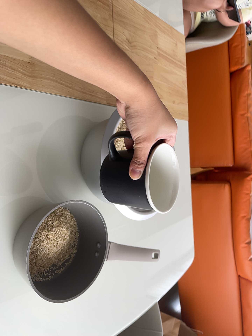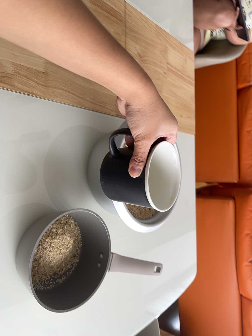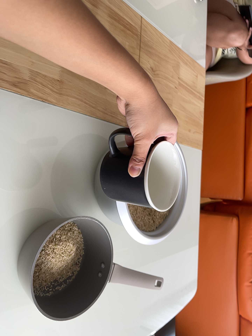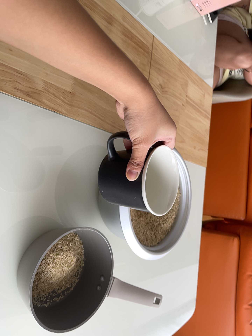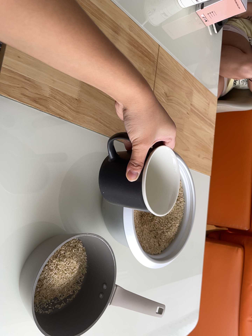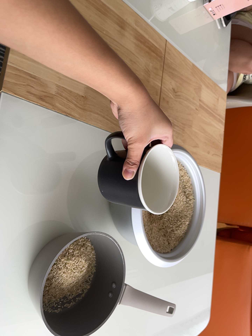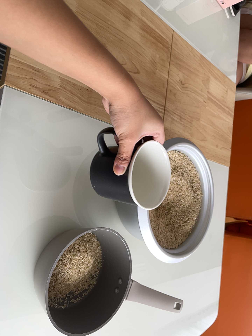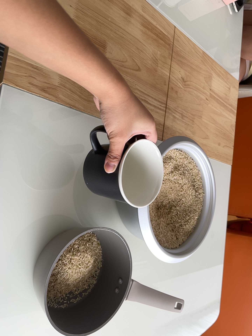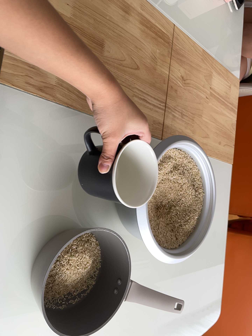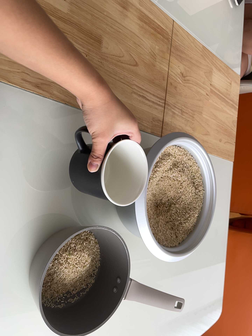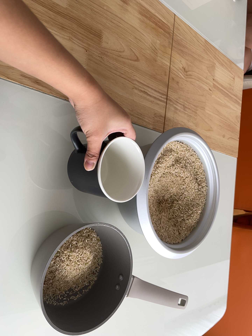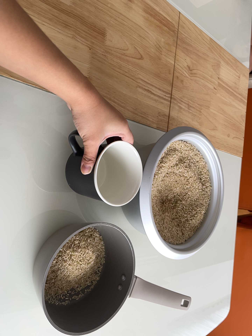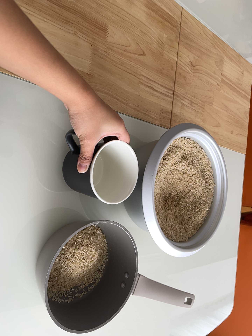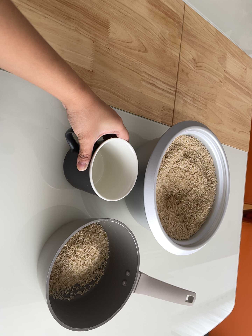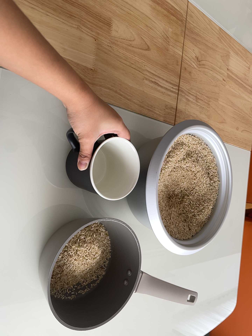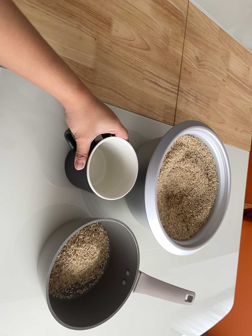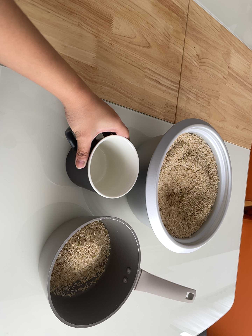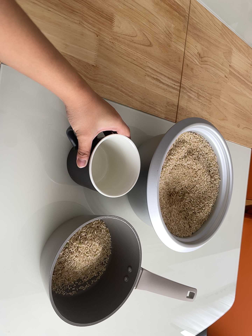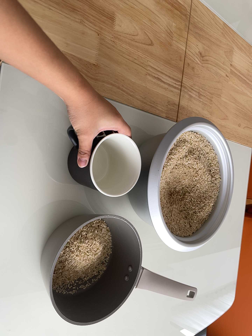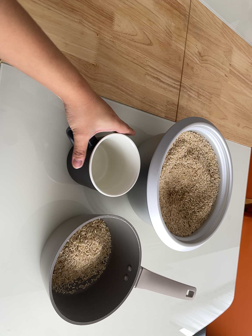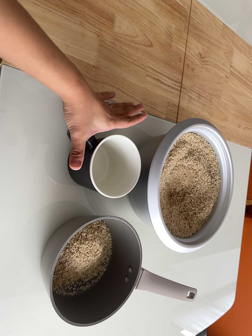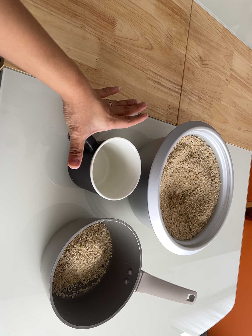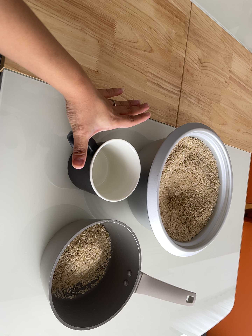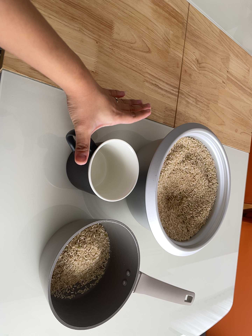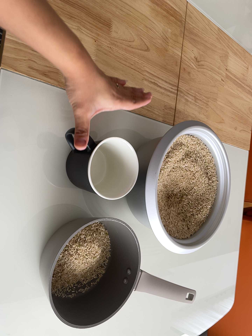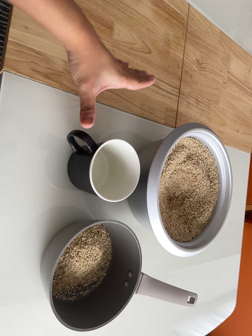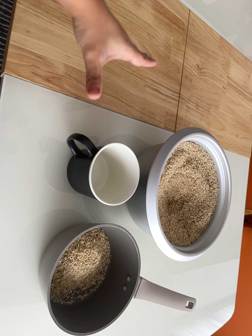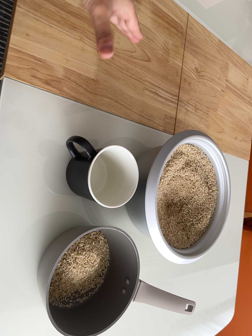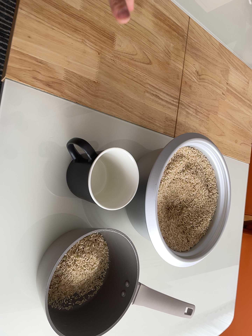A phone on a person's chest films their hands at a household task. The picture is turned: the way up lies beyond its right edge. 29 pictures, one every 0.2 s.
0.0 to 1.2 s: The camera's aim tips toward the top of its view by about 10 degrees, and the scene shifts downward. It rolls about its line of sight by about 10 degrees, and the scene rotates clockwise.
1.2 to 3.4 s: The camera shifts only a little, or ends up much as it began.
3.4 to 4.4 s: The camera keeps its place and its aim.
4.4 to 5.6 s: The camera shifts only a little, or ends up much as it began.
The film runs forward here.
